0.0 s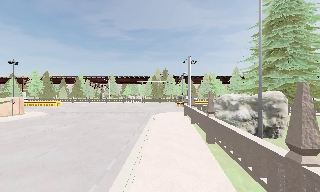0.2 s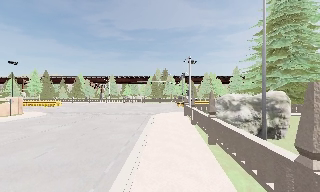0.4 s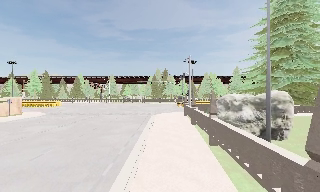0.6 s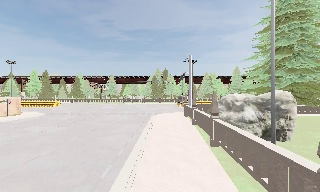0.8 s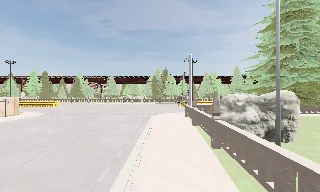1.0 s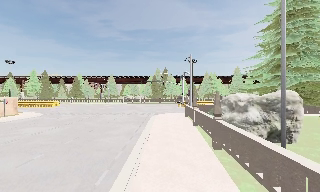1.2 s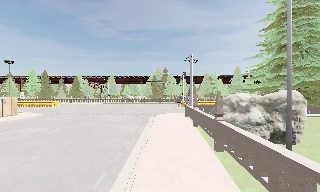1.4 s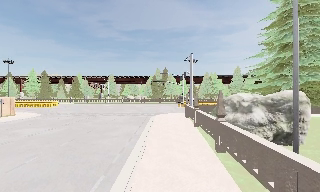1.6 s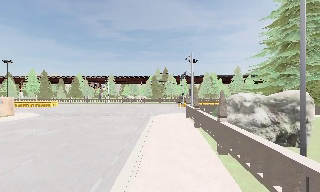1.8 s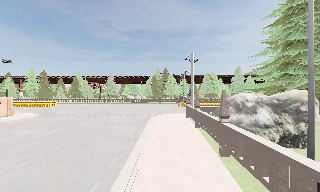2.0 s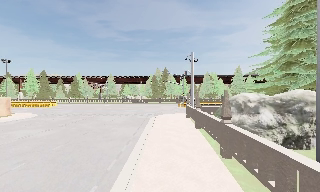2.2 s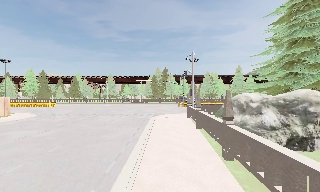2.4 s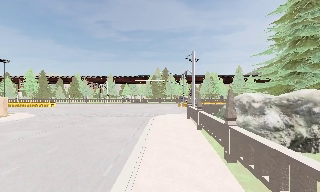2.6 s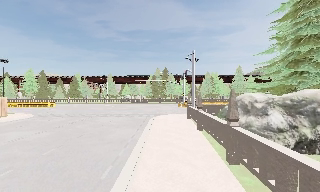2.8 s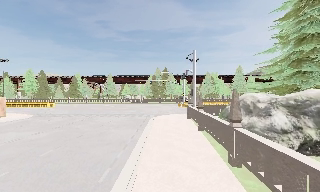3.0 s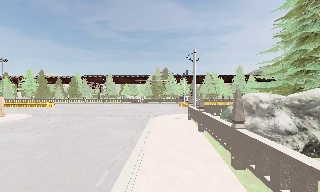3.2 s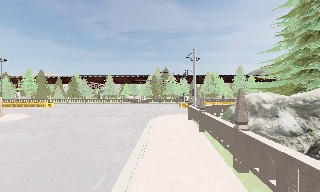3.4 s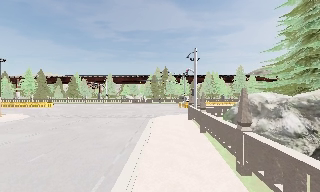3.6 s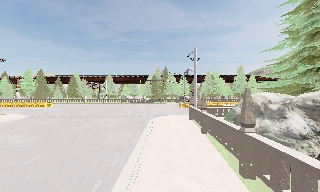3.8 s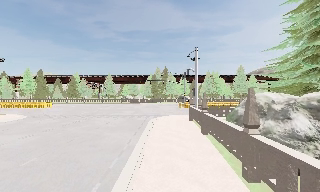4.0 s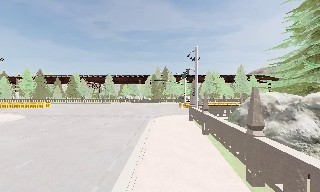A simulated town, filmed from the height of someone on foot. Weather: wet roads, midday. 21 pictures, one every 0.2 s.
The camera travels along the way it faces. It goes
forward.
0.0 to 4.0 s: The camera travels forward, about 4 m, so what stands in front looms larger.
The film runs forward here.
